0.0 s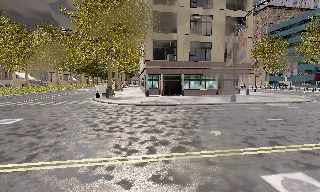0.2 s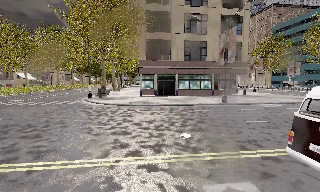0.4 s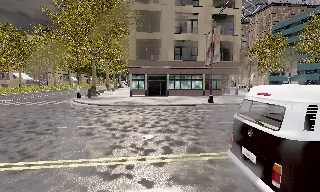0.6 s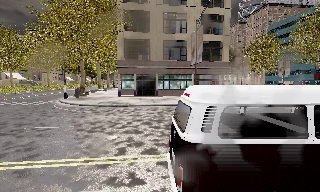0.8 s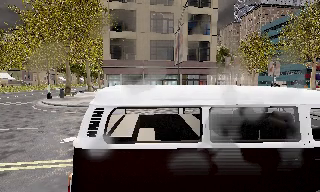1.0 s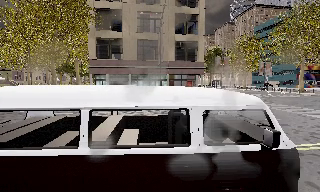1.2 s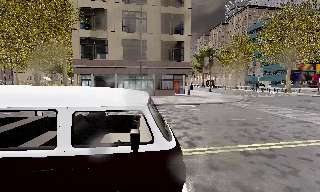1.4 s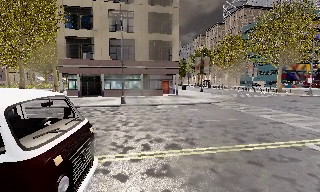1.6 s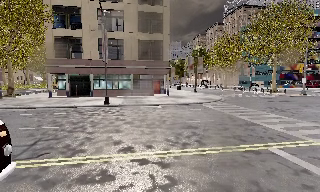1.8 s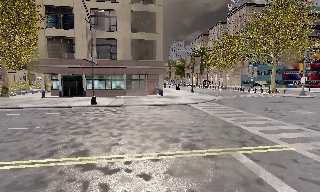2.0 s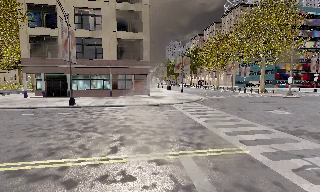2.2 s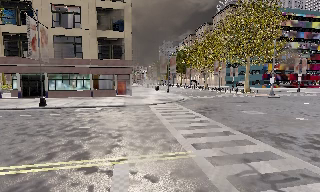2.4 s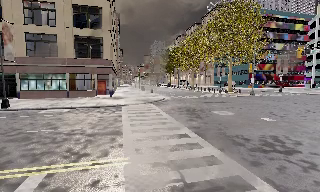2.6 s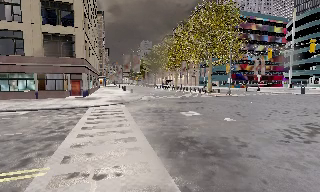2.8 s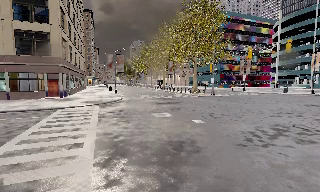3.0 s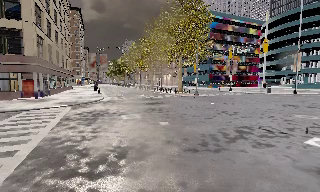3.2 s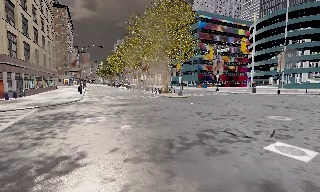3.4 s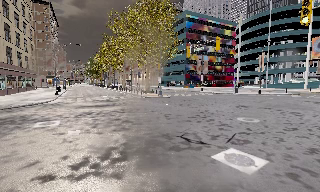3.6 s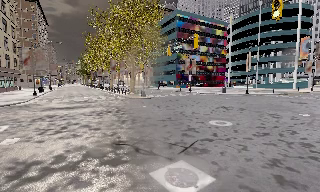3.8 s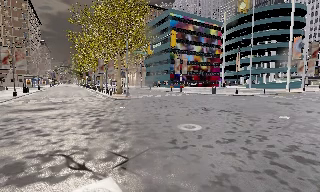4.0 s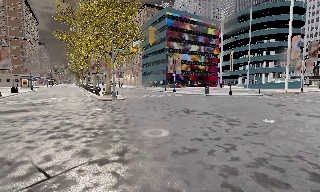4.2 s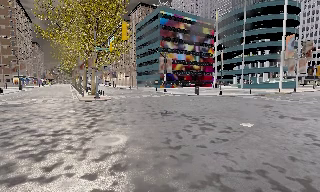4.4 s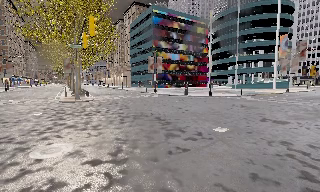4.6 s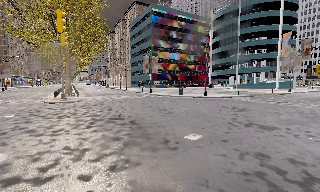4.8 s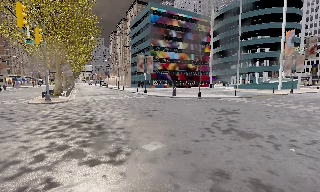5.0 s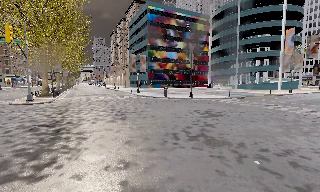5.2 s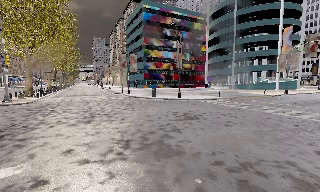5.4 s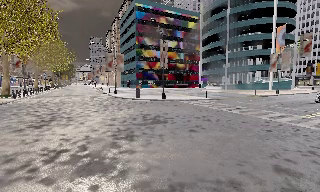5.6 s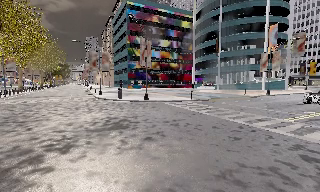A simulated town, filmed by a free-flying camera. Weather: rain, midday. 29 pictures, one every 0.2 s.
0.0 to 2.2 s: The camera travels to its right, about 16 m, so close, fixed things drift to the left.
2.2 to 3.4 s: The camera pans to its right, which is clockwise from overhead, by about 15 degrees. It travels to its right, about 10 m, so close, fixed things drift to the left.
3.4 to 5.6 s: The camera travels to its right and forward, about 20 m, so close, fixed things drift to the left.
The film runs forward here.
